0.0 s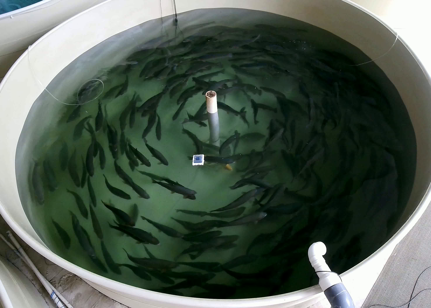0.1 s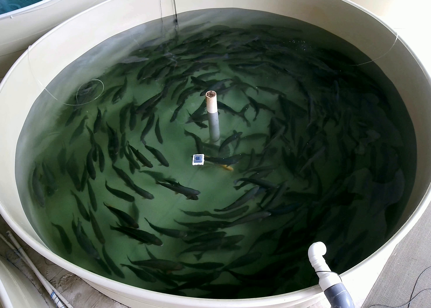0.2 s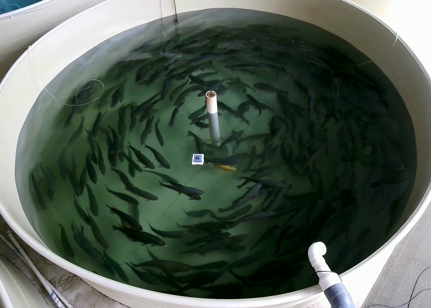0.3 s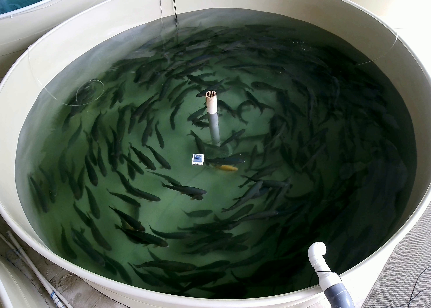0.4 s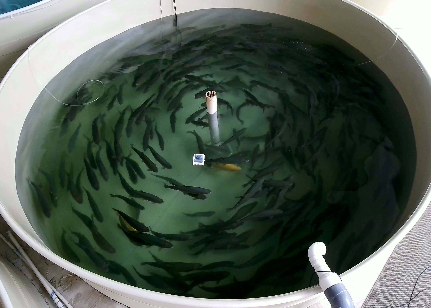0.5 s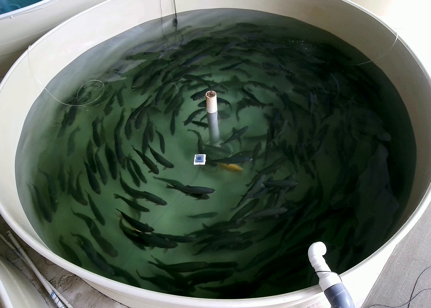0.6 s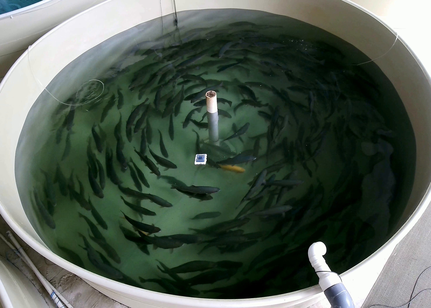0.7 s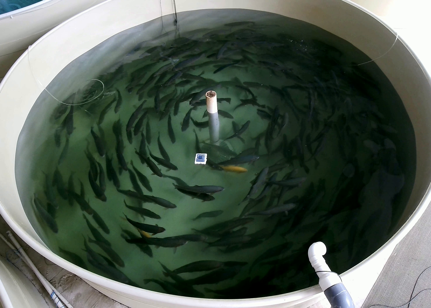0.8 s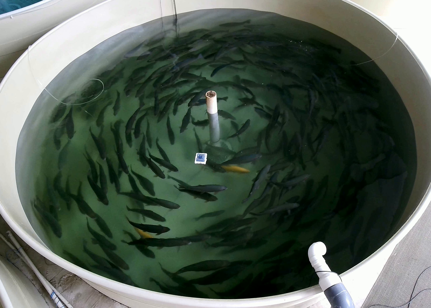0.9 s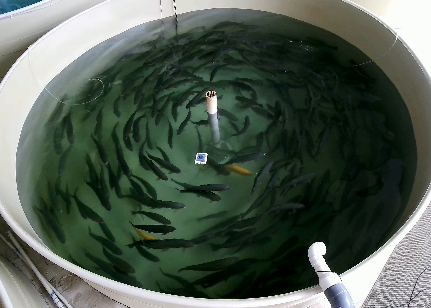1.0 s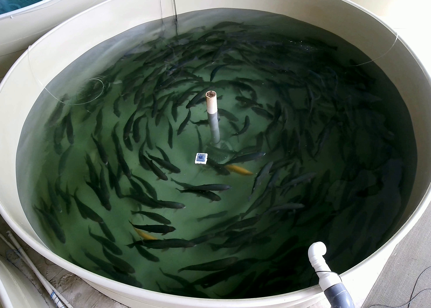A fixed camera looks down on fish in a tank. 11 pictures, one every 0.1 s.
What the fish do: Normal cruising.
